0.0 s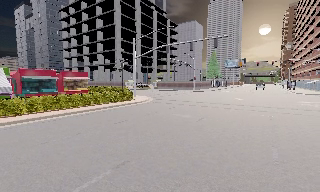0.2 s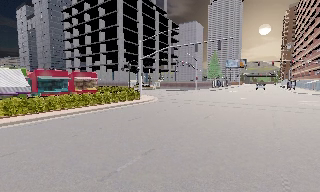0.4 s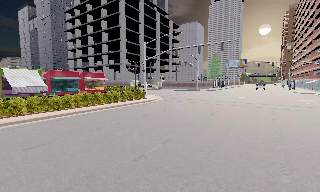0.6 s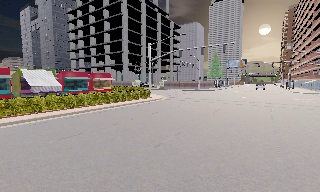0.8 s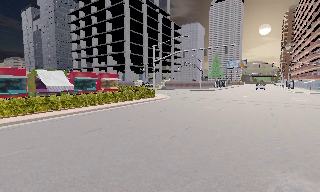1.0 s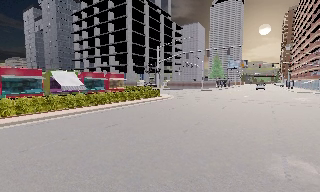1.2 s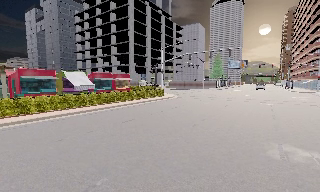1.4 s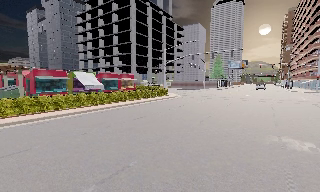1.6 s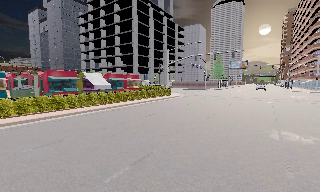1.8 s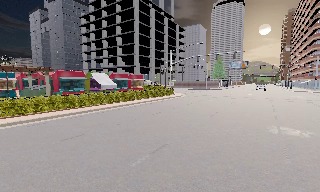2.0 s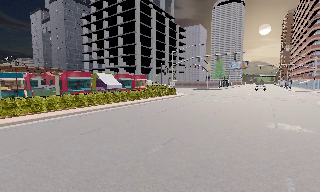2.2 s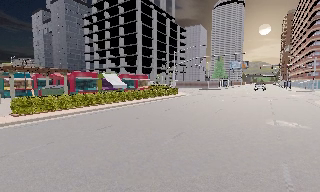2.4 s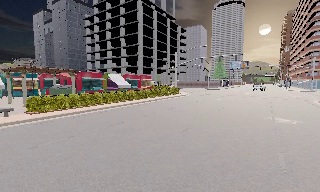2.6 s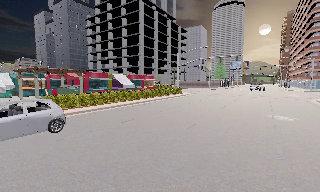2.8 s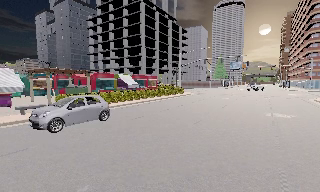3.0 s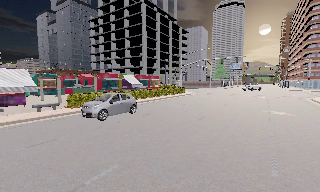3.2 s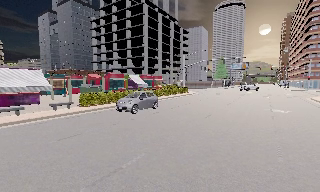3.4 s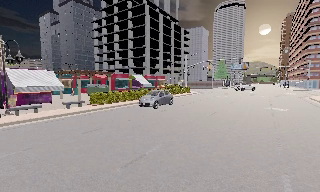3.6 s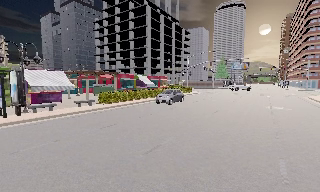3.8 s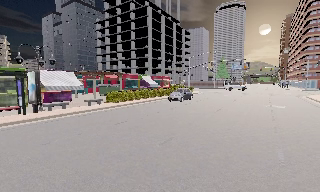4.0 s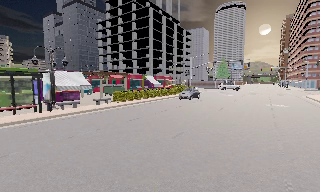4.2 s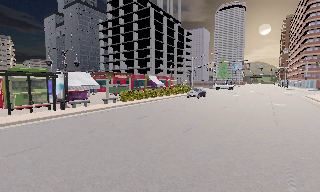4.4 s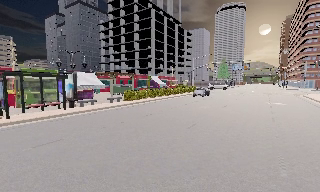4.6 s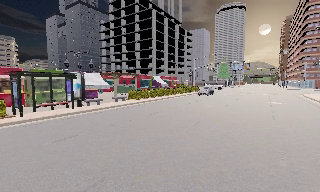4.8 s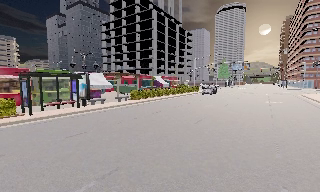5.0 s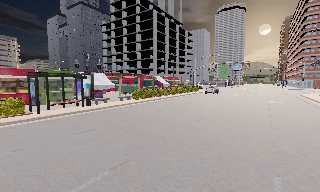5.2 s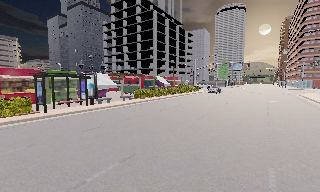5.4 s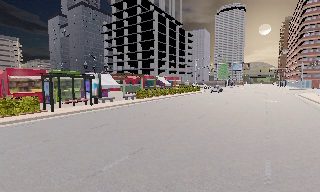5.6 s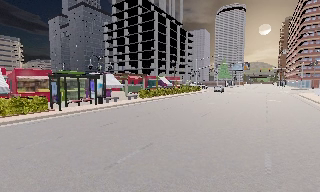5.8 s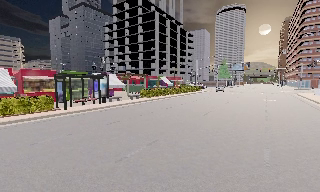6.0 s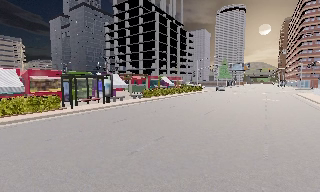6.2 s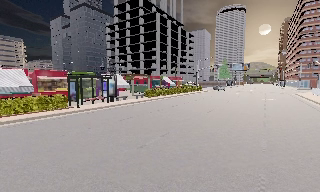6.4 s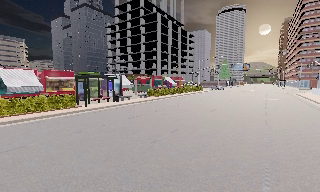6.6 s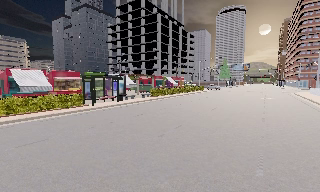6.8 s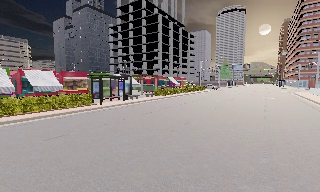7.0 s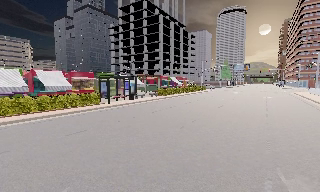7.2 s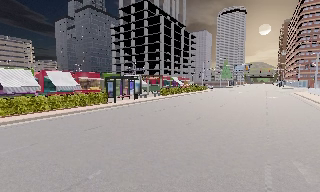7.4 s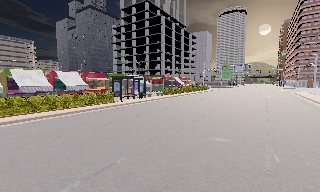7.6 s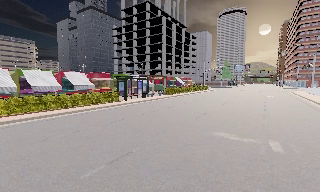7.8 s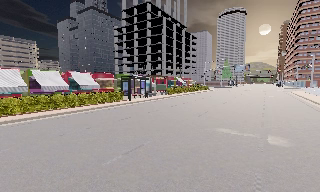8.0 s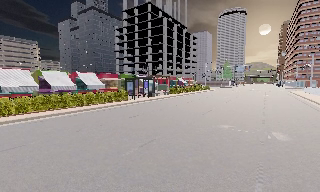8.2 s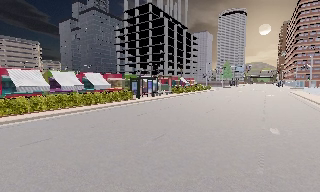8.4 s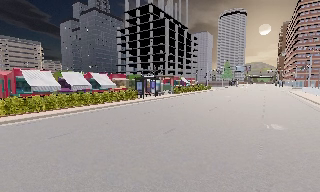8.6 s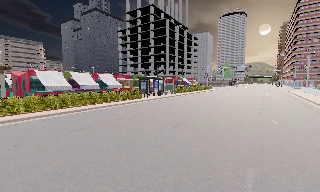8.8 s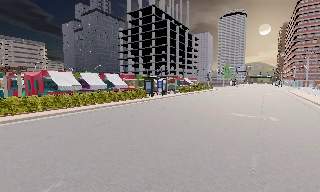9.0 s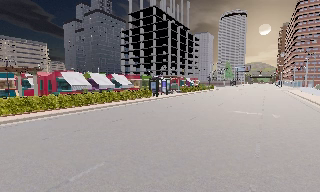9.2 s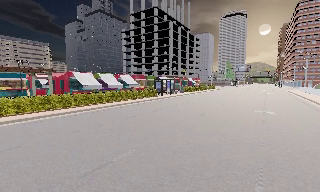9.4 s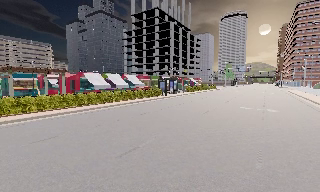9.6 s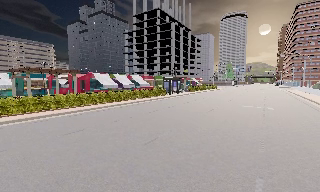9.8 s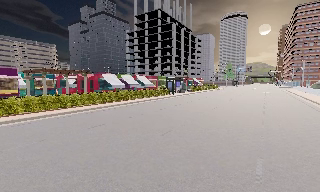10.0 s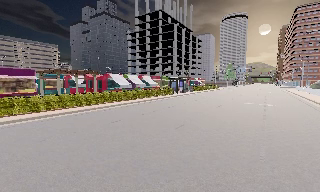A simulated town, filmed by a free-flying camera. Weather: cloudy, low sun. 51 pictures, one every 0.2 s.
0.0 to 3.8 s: The camera travels backward and to its left, about 18 m, so what stands in front gets smaller.
3.8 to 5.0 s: The camera travels backward and to its left, about 4 m, so what stands in front gets smaller. It loses speed.
5.0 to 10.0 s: The camera travels backward and to its left, about 20 m, so what stands in front gets smaller. It gains speed.
The film runs backward here.
